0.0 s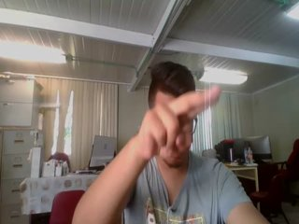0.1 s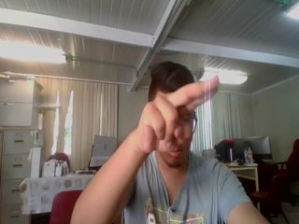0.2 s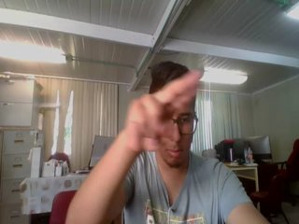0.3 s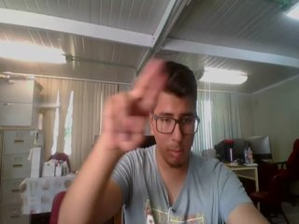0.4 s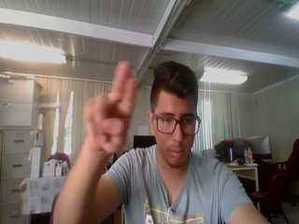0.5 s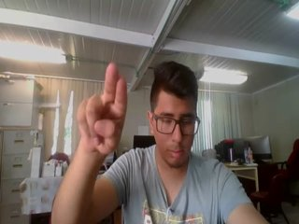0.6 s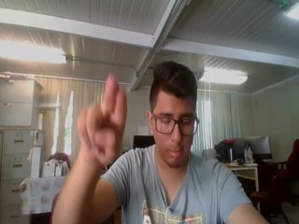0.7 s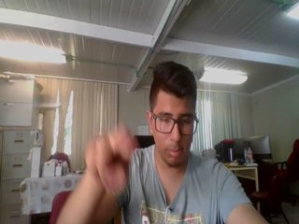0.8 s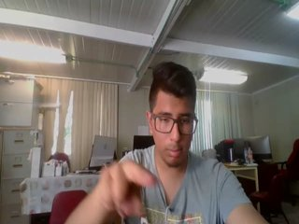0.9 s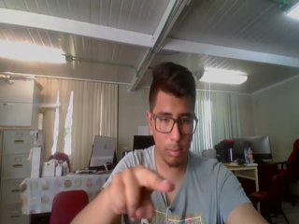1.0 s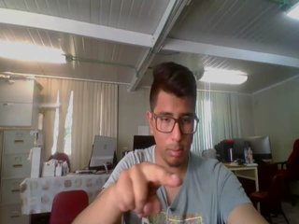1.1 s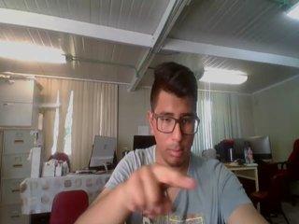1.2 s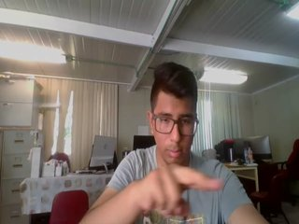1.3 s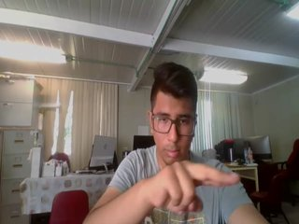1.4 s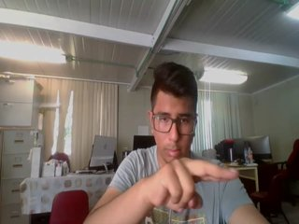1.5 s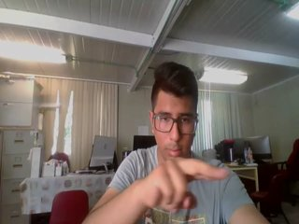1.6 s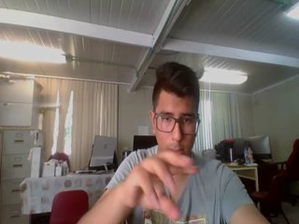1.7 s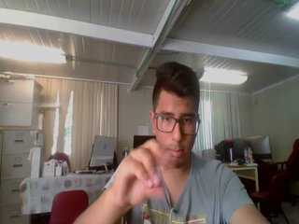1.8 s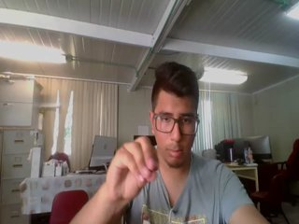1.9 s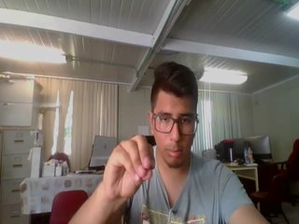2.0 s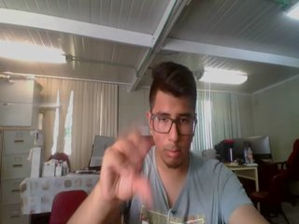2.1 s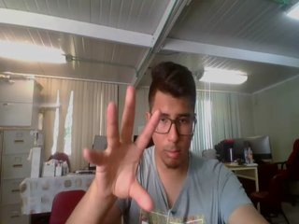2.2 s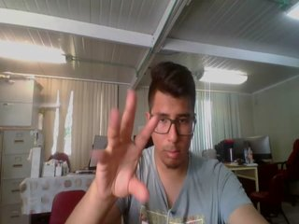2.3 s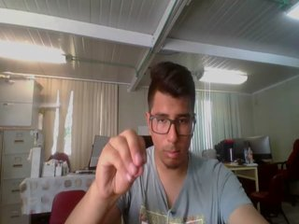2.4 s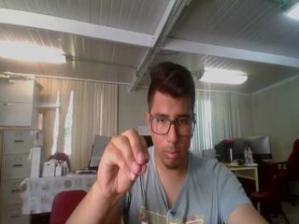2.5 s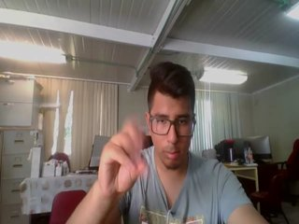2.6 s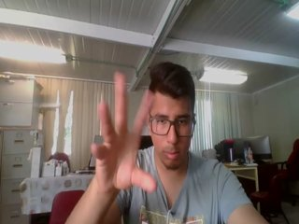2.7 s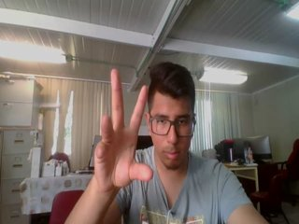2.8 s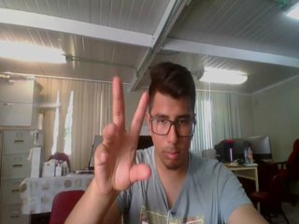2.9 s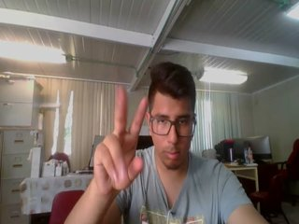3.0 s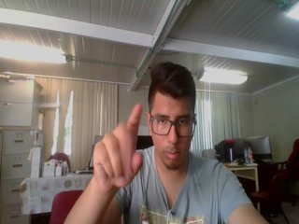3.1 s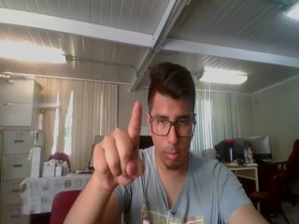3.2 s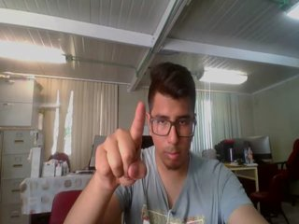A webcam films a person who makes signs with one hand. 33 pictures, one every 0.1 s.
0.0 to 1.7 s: Pointing with two fingers.
1.8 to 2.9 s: Open twice.
